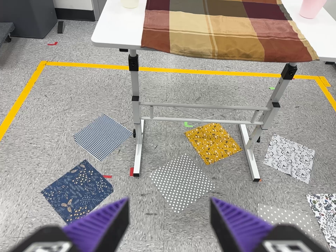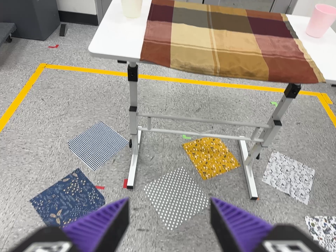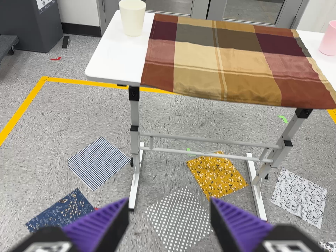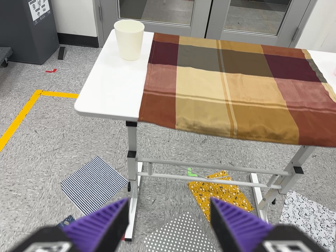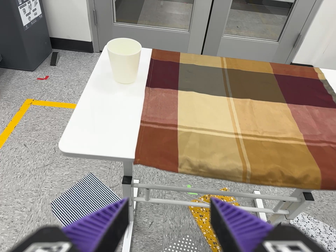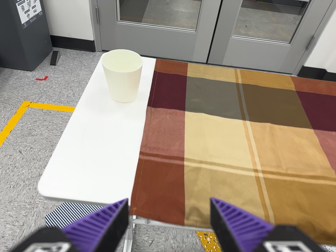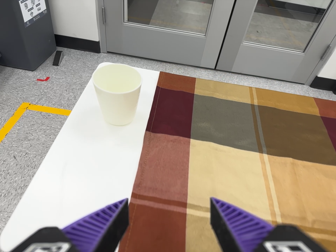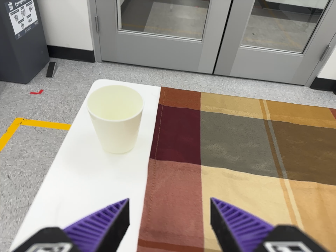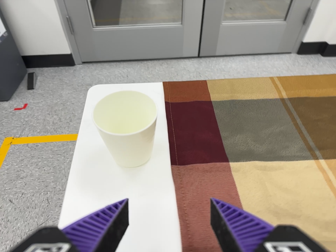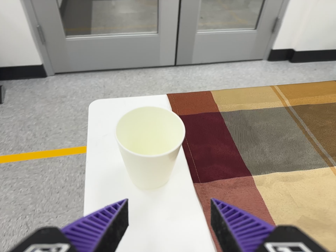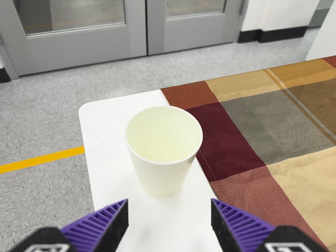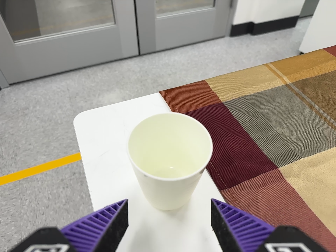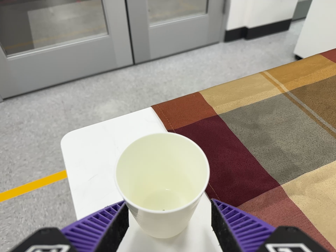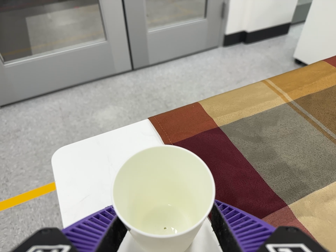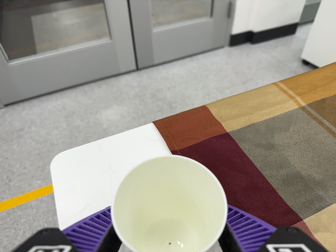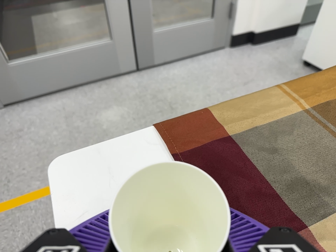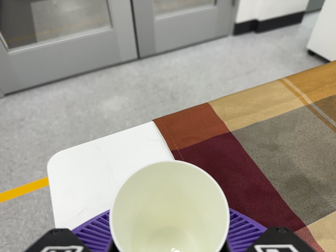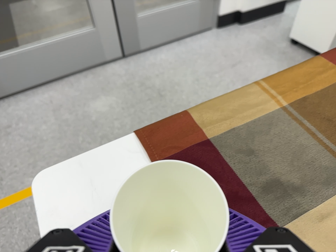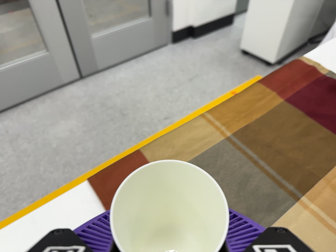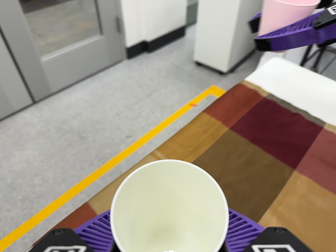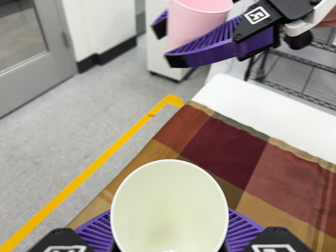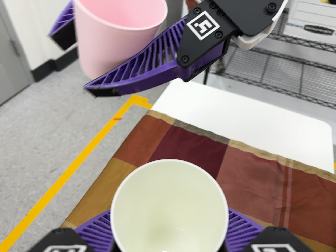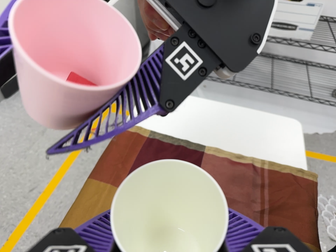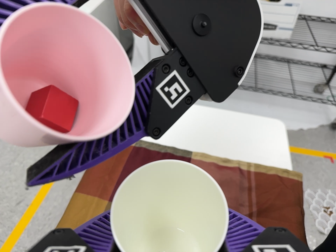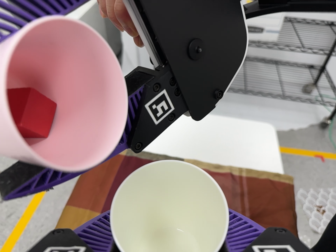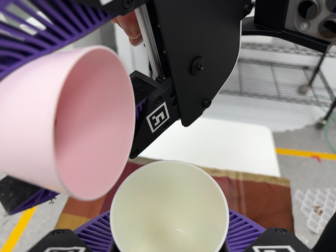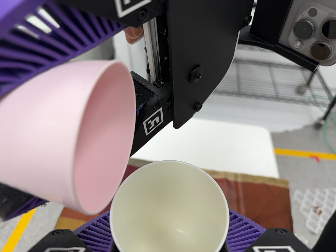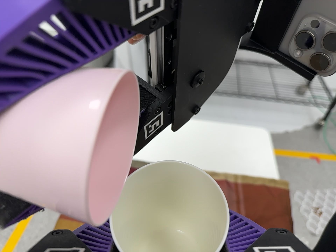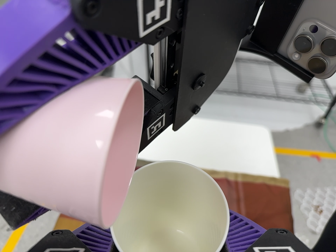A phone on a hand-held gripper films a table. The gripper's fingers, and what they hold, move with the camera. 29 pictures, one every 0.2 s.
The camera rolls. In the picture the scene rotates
counterclockwise.
The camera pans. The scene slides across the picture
to the left.
0.0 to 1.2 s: The camera travels forward and toward the top of its view, about 50 cm, so what stands in front looms larger.
1.2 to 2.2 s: The camera pans to its right by about 15 degrees. It travels to its left, forward and toward the top of its view, about 24 cm. It rolls about its line of sight by about 25 degrees, and the scene rotates counterclockwise.
2.2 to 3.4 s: The camera travels toward the top of its view and forward, about 9 cm, so close, fixed things drift downward.
3.4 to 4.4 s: The camera swings to its right by about 35 degrees, and the scene slides to the left. It travels toward the top of its view and to its right, about 24 cm, so close, fixed things drift downward. It rolls about its line of sight by about 30 degrees, and the scene rotates counterclockwise.
4.4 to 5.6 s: The camera shifts only a little, or ends up much as it began.
The film runs forward here.
